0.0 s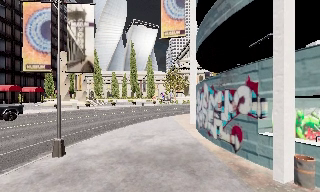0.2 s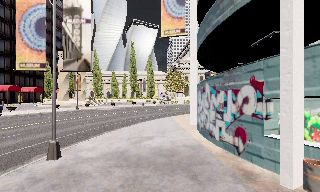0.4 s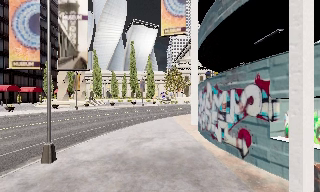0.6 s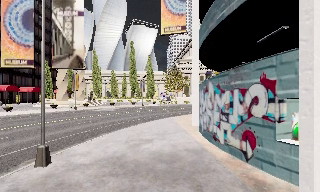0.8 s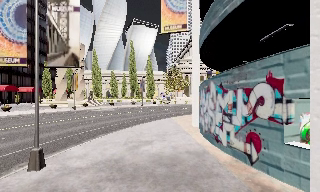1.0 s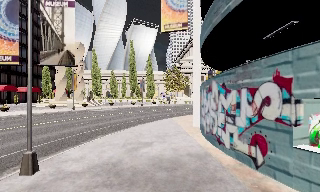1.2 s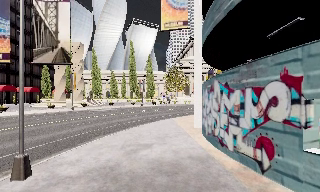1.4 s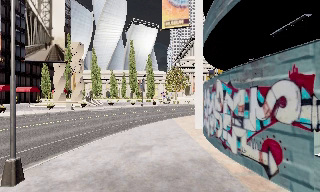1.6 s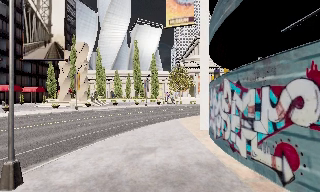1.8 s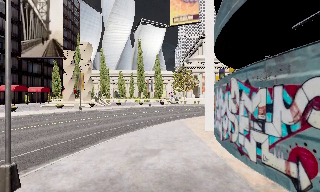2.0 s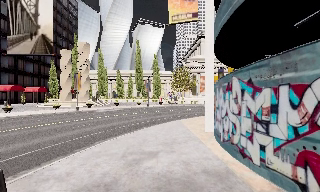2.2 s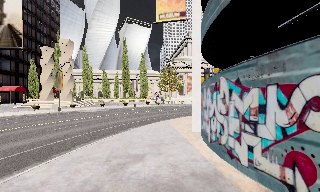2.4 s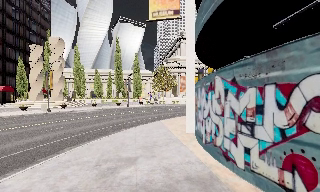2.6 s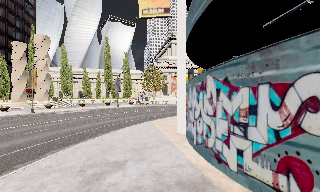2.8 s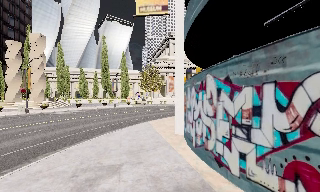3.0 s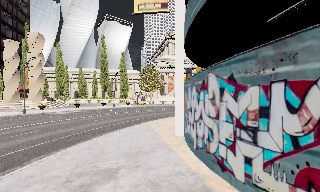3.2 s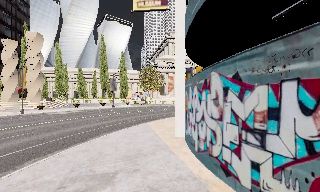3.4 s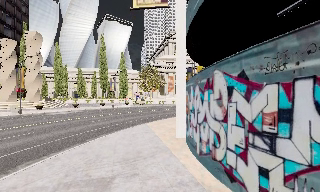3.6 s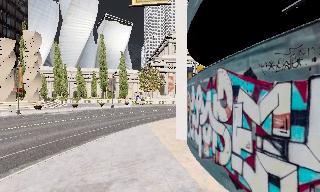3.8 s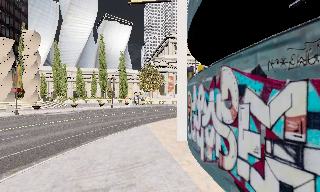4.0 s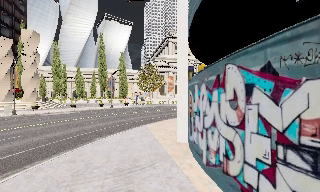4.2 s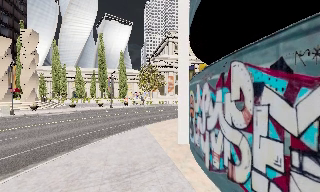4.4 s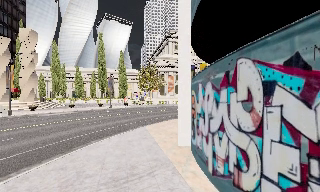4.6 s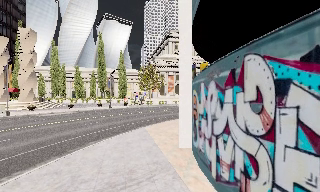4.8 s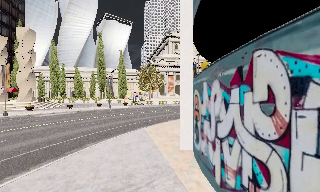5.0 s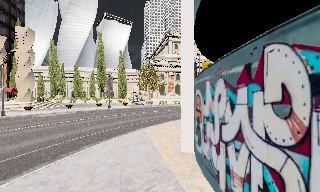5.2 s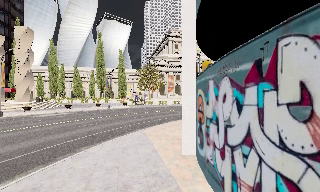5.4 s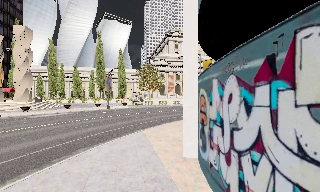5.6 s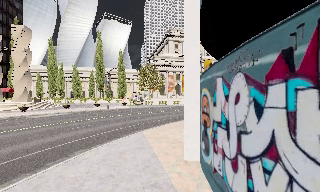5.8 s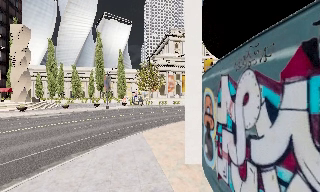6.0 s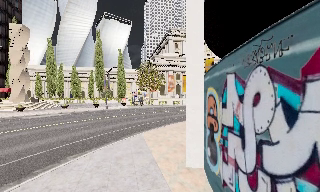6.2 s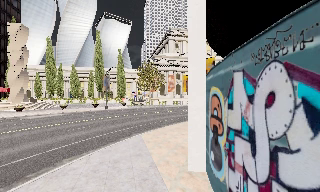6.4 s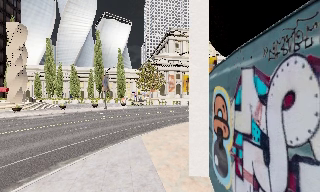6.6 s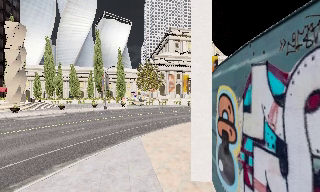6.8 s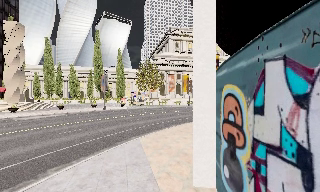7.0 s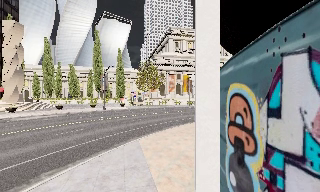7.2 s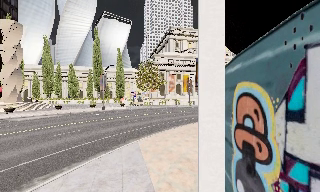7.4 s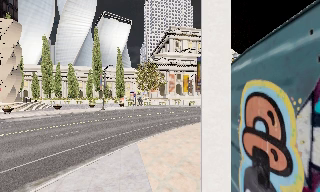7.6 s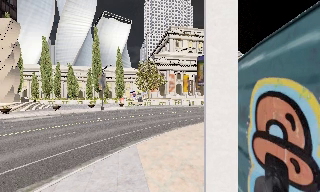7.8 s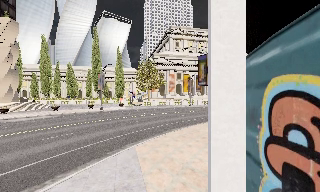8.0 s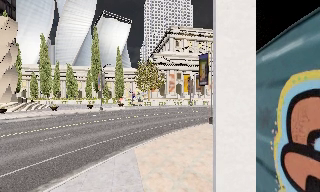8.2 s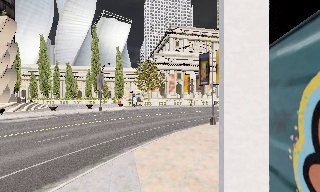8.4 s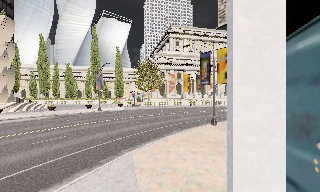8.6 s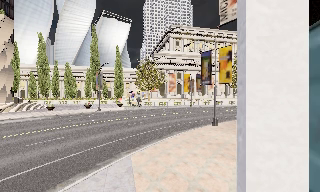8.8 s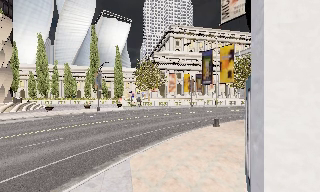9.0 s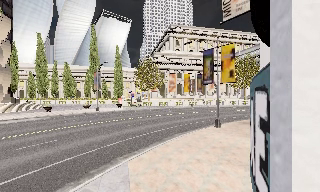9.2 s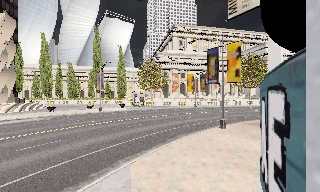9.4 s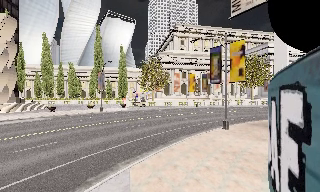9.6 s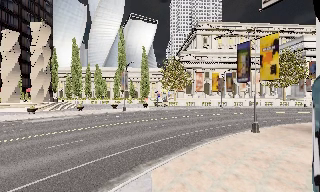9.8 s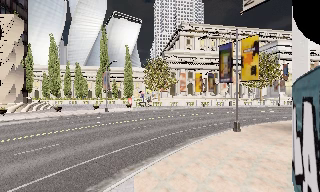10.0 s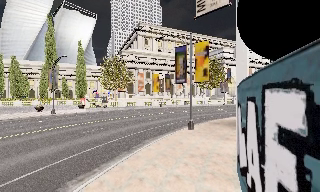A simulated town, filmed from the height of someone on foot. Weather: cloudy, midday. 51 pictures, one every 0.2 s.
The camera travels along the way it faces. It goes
forward.
0.0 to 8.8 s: The camera travels forward, about 13 m, so what stands in front looms larger.
8.8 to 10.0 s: The camera pans to its right, which is clockwise from overhead, by about 10 degrees. It travels forward, about 2 m, so what stands in front looms larger.
The film runs forward here.
